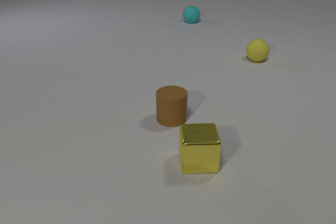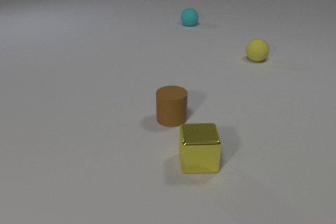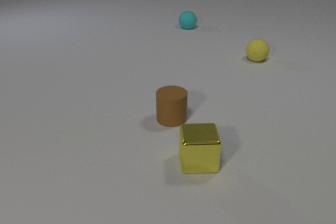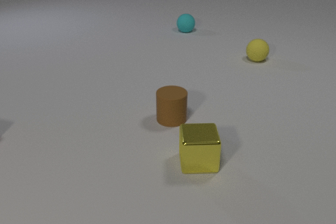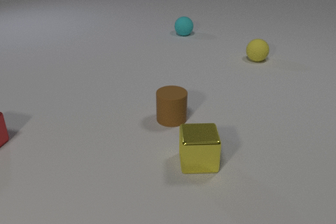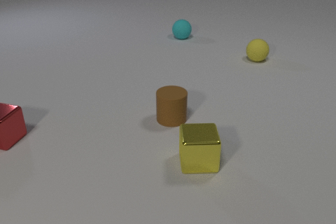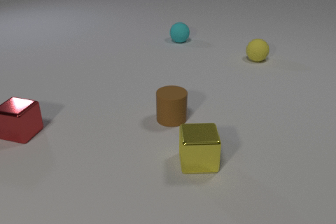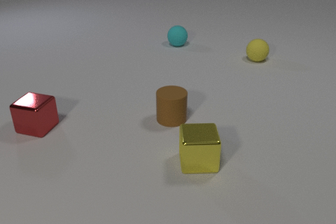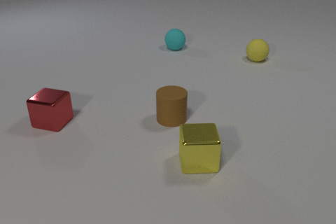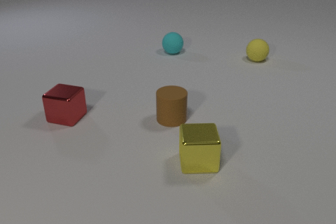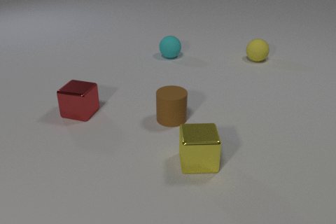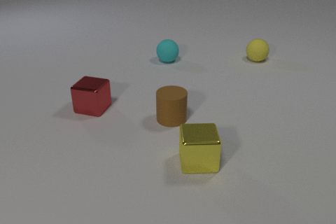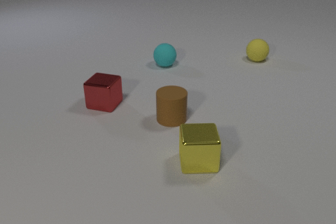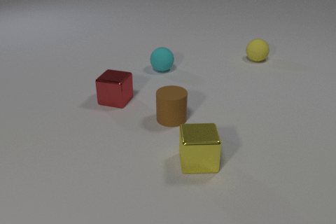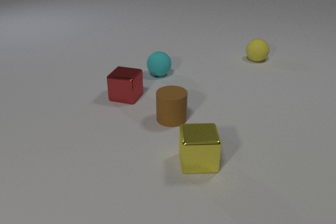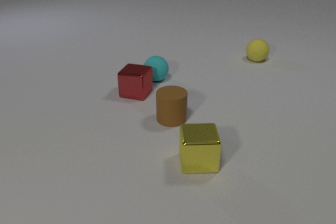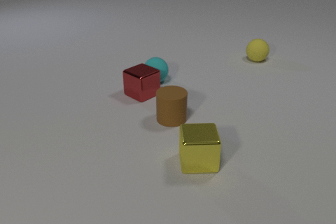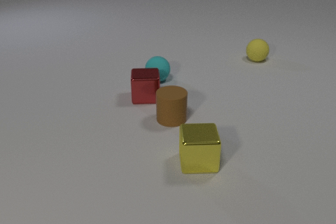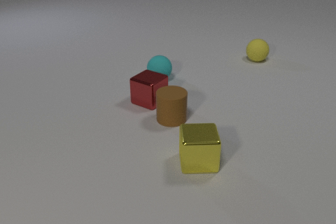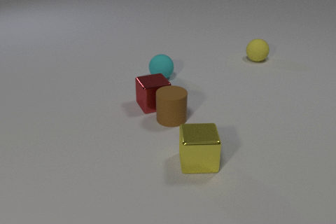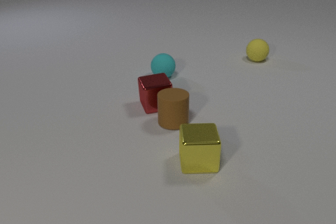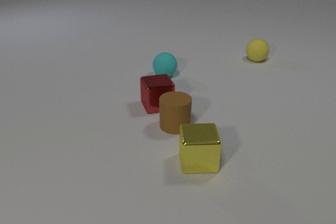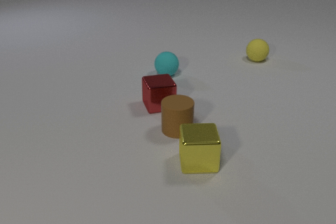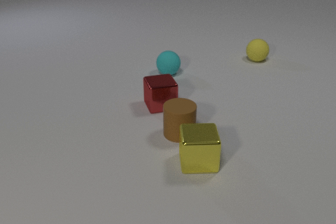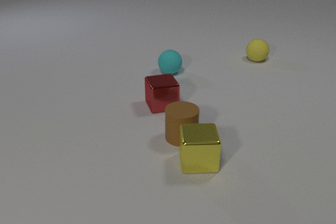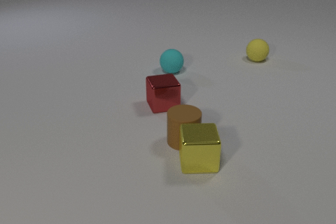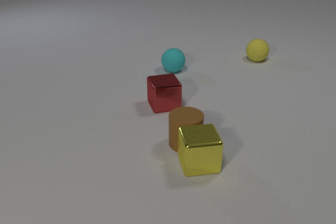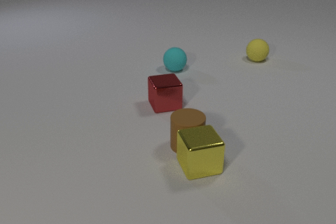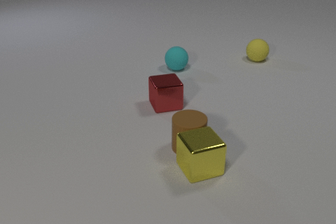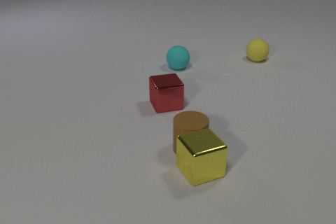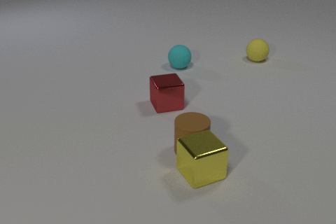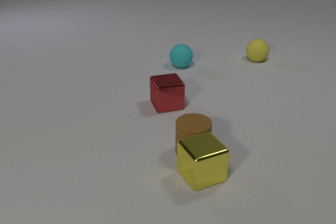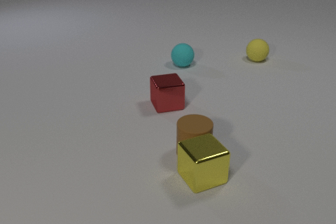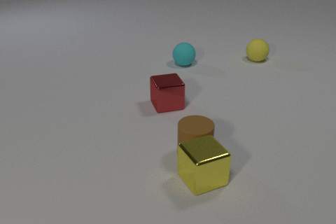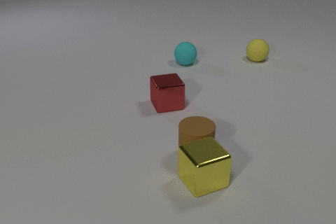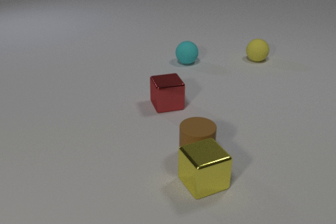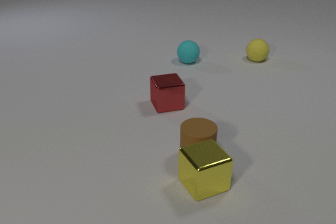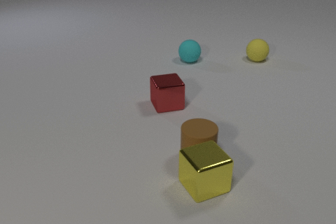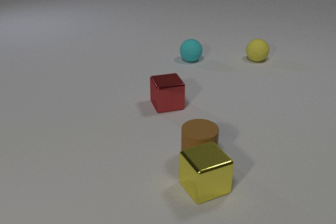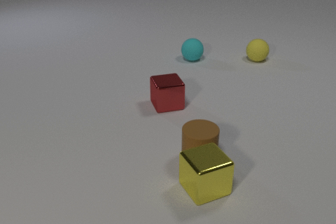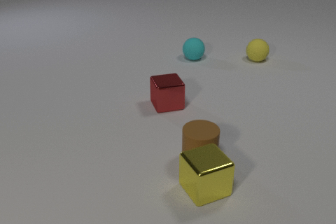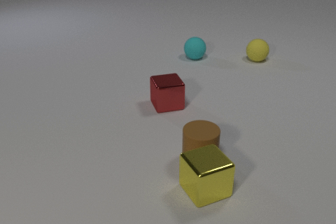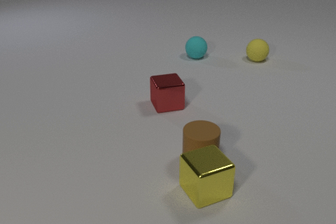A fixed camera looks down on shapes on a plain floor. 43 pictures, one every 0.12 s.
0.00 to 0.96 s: The red metal cube comes in at the left edge, slides to the right. The cyan rubber sphere rolls toward the camera.
0.96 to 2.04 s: The red metal cube slides to the right. The cyan rubber sphere rolls toward the camera. The red metal cube and the cyan rubber sphere collide.
2.04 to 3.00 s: The red metal cube slides to the right and toward the camera. The cyan rubber sphere rolls away from the camera and to the right. The brown rubber cylinder slides toward the camera. The red metal cube and the brown rubber cylinder collide. The brown rubber cylinder and the yellow metal cube collide.
3.00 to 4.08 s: The cyan rubber sphere rolls away from the camera and to the right. The brown rubber cylinder slides toward the camera and to the right. The yellow metal cube slides toward the camera, spins counterclockwise seen from above by about 30 degrees, its near face sliding to the right.
4.08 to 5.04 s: The cyan rubber sphere rolls away from the camera and to the right. The brown rubber cylinder slides toward the camera. The yellow metal cube slides toward the camera.
What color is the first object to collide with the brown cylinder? red.
How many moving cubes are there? 2.
How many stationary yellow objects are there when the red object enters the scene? 2.
